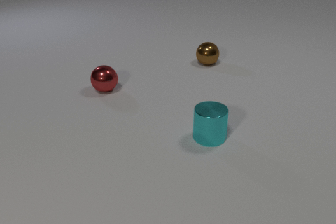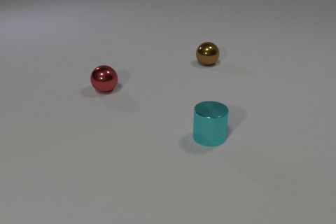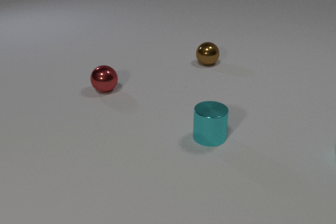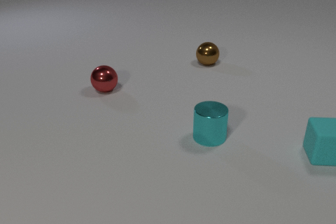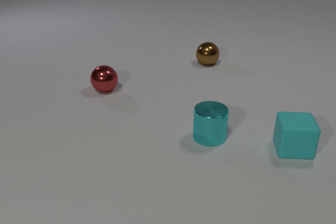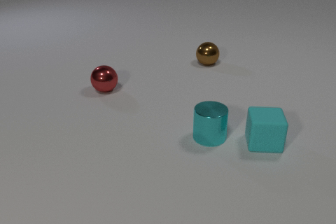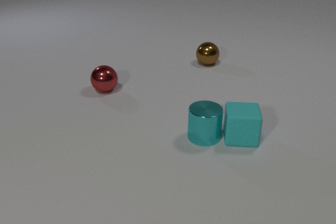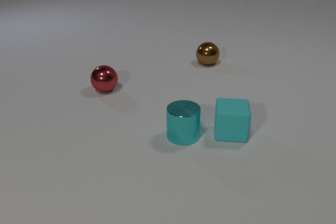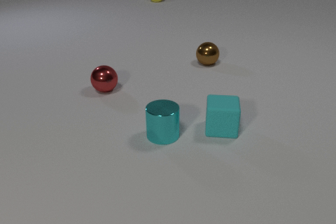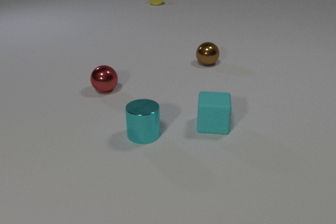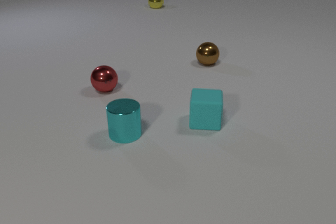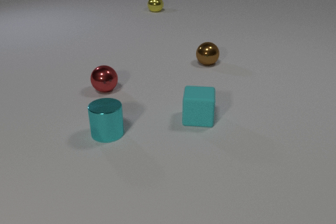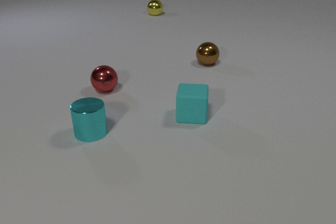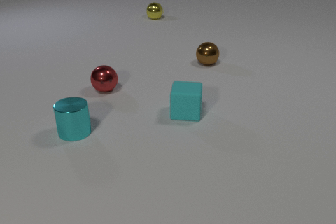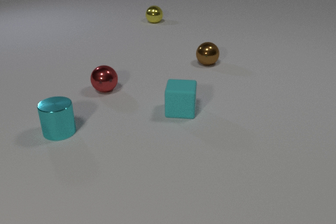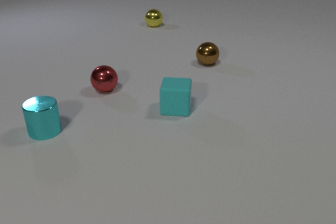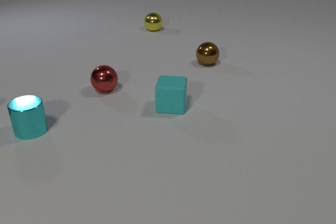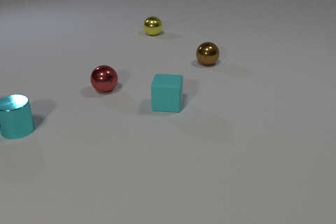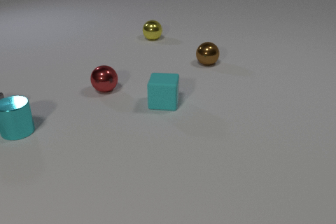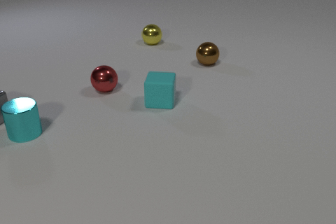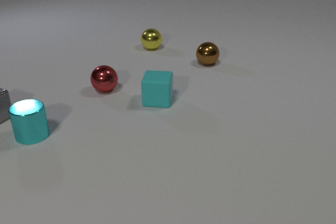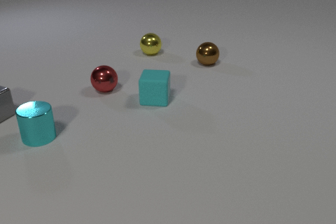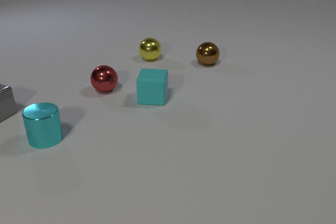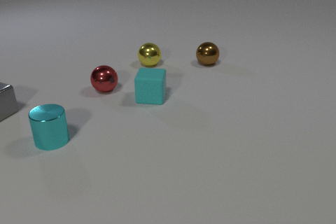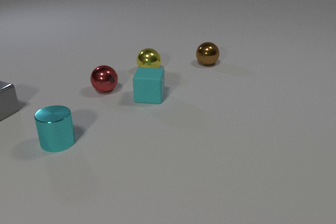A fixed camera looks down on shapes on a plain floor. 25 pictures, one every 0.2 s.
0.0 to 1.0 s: The cyan rubber cube comes in at the right edge, slides to the left.
1.0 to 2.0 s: The cyan rubber cube slides to the left and away from the camera. The cyan metal cylinder slides to the left. The yellow metal sphere comes in at the top edge, rolls toward the camera. The cyan rubber cube and the cyan metal cylinder collide.
2.0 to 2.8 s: The cyan rubber cube slides to the left and away from the camera. The cyan metal cylinder slides to the left. The yellow metal sphere rolls toward the camera.
2.8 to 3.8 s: The cyan rubber cube slides to the left and away from the camera. The cyan metal cylinder slides to the left. The yellow metal sphere rolls toward the camera. The gray metal cube comes in at the left edge, slides to the right. The cyan metal cylinder and the gray metal cube collide.
3.8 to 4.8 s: The cyan rubber cube slides to the left and away from the camera. The cyan metal cylinder slides to the right and toward the camera. The yellow metal sphere rolls toward the camera. The gray metal cube slides away from the camera and to the right.
How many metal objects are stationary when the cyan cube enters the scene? 3.
What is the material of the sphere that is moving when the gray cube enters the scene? metal.
How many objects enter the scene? 3.
